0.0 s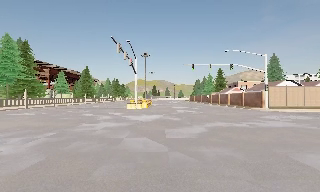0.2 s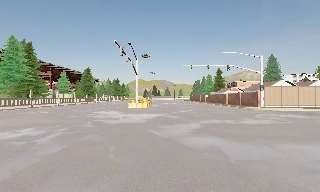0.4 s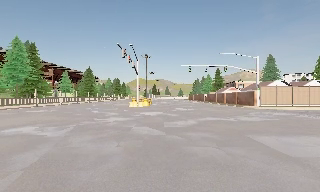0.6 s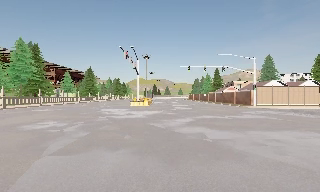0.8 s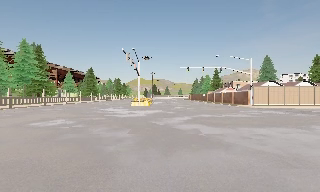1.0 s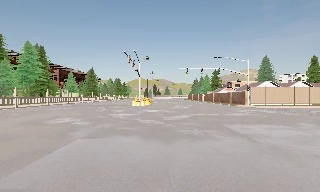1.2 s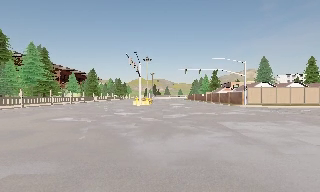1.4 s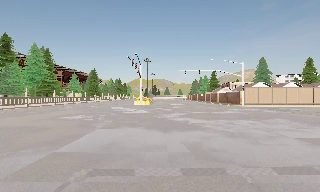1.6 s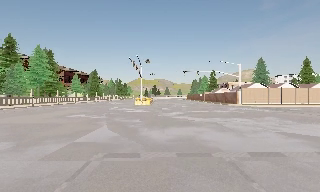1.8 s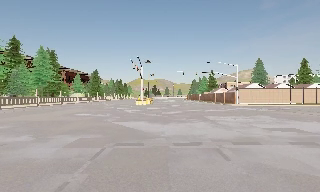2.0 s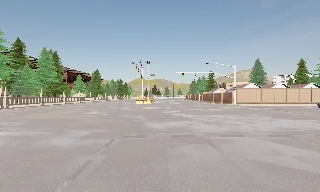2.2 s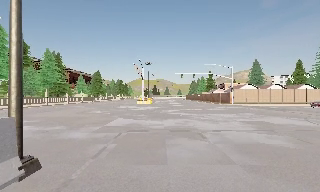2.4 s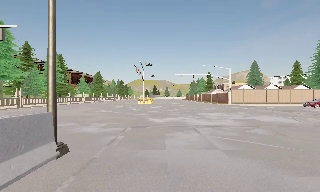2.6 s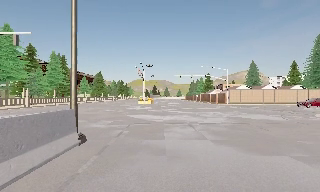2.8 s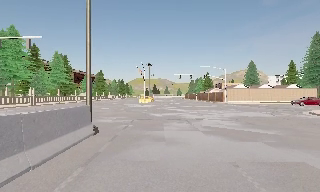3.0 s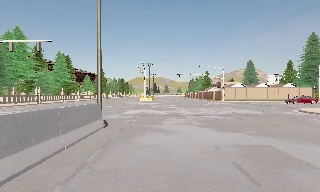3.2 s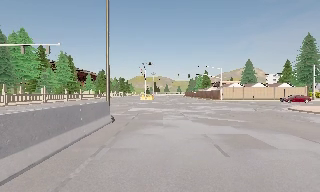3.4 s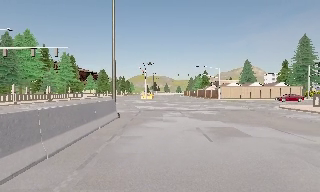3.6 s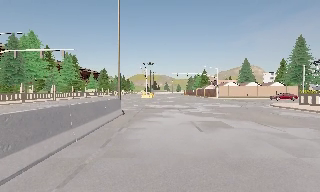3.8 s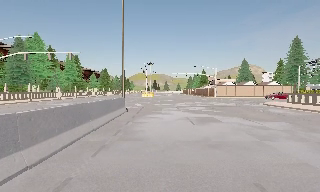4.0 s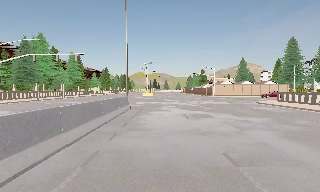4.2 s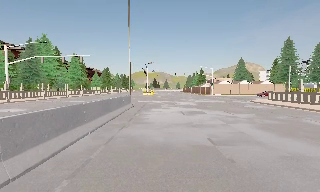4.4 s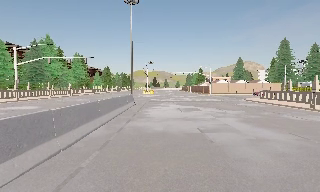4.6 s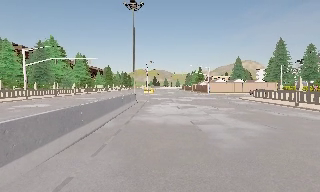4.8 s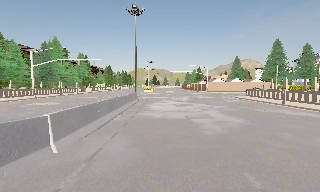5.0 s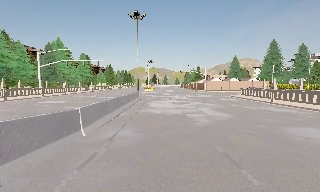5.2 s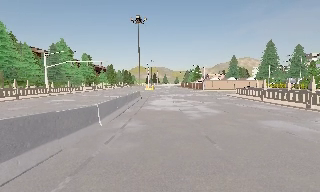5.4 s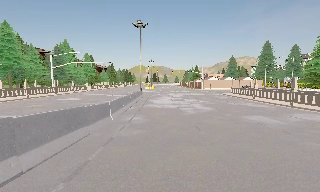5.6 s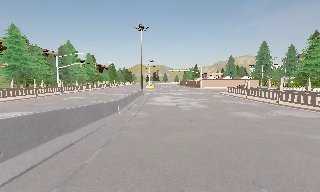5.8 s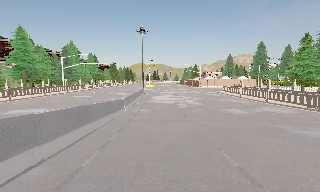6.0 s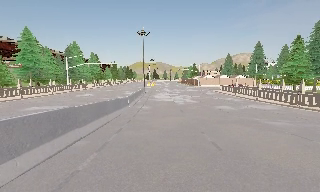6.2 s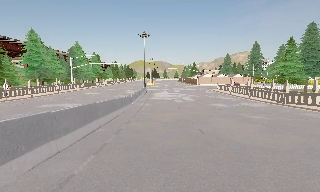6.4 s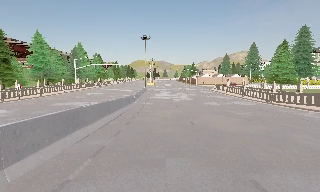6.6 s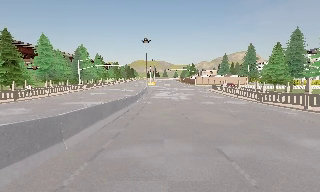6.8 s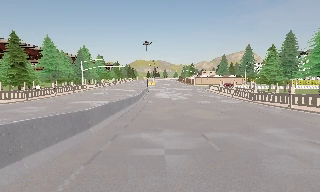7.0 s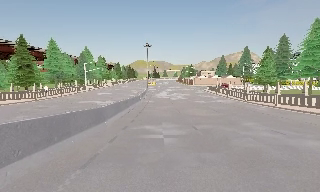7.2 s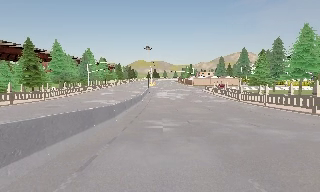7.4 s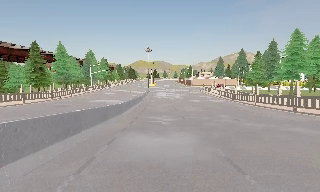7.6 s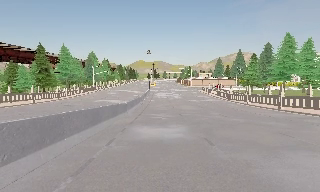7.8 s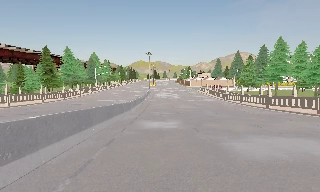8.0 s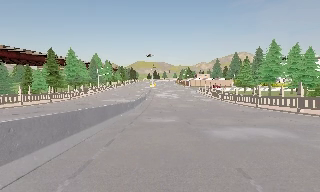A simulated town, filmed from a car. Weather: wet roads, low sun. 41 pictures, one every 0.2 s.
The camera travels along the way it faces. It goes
backward.
0.0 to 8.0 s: The camera travels backward, about 55 m, so what stands in front gets smaller. It gains speed.
The film runs backward here.
